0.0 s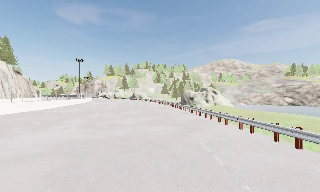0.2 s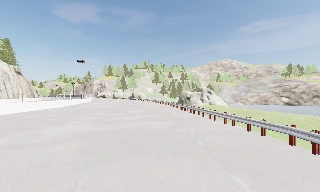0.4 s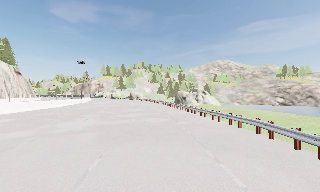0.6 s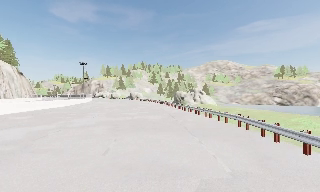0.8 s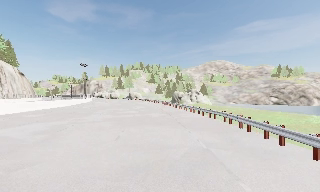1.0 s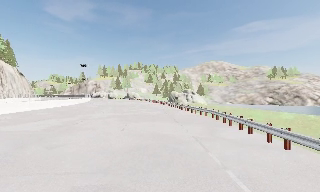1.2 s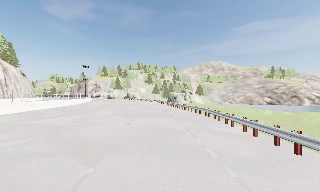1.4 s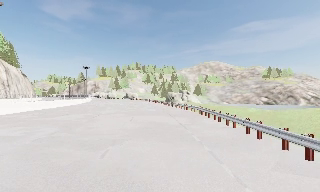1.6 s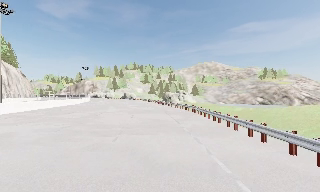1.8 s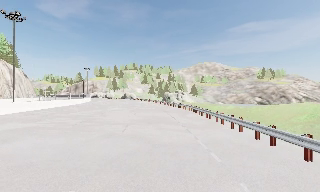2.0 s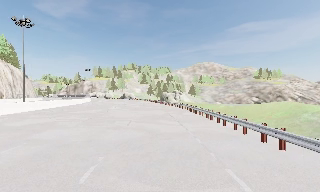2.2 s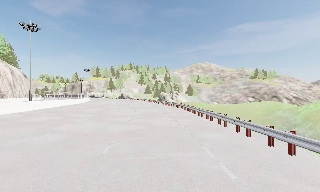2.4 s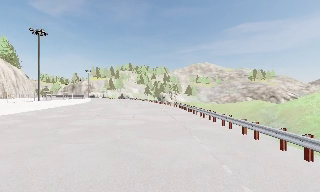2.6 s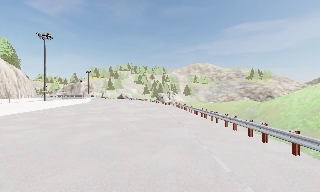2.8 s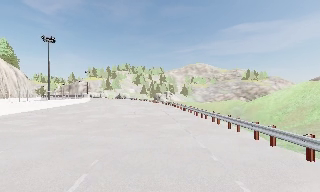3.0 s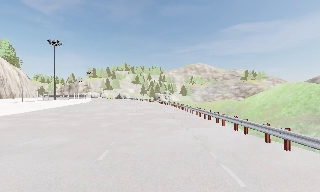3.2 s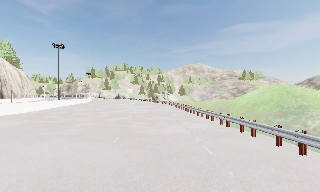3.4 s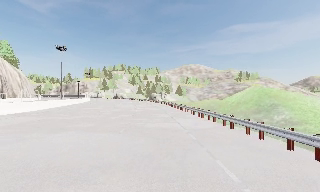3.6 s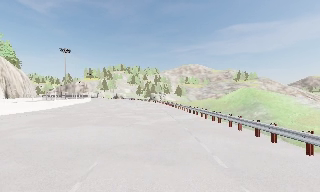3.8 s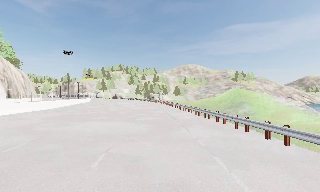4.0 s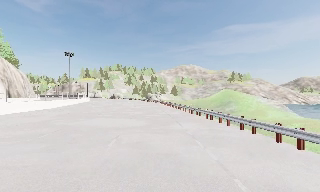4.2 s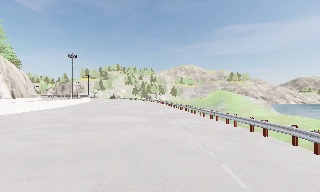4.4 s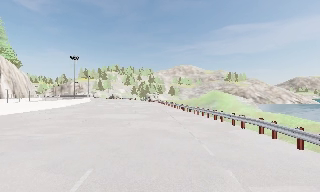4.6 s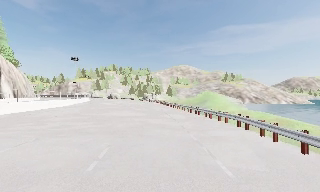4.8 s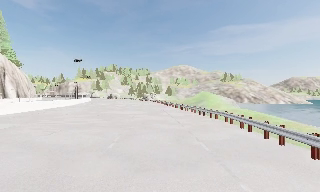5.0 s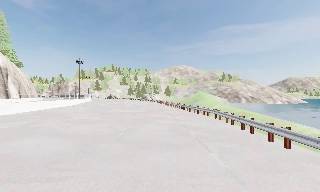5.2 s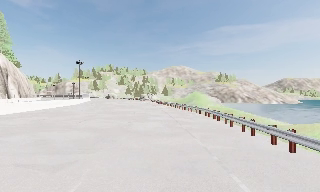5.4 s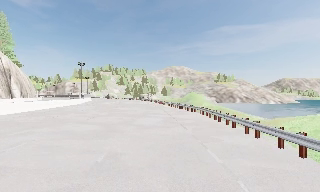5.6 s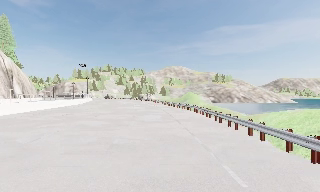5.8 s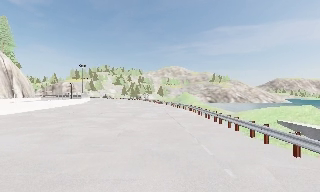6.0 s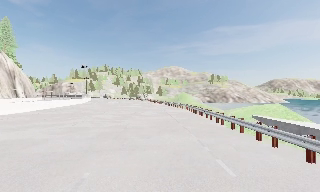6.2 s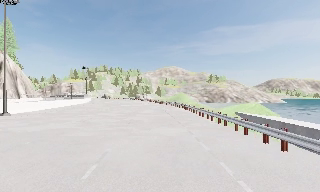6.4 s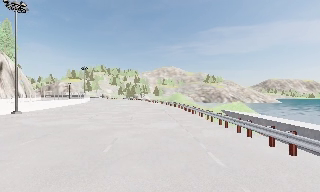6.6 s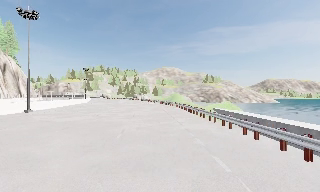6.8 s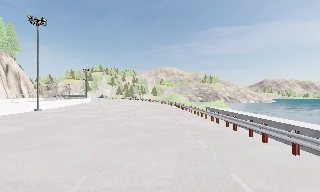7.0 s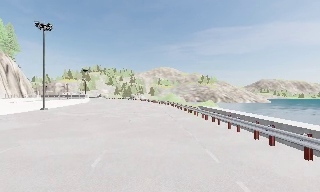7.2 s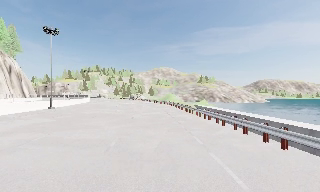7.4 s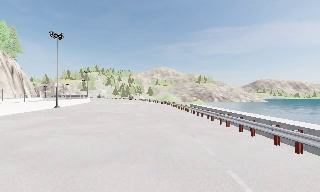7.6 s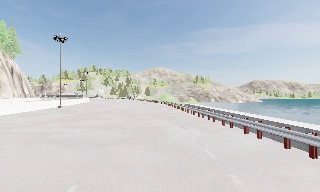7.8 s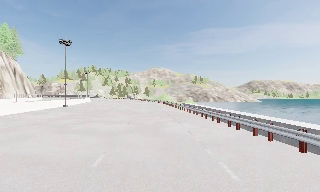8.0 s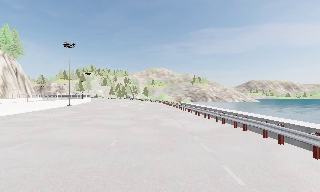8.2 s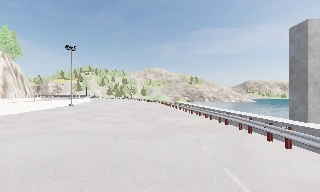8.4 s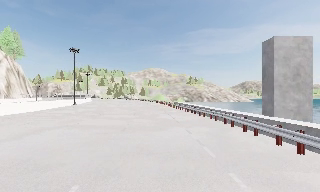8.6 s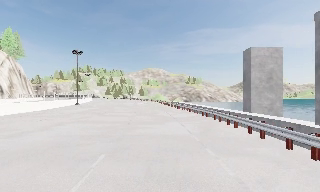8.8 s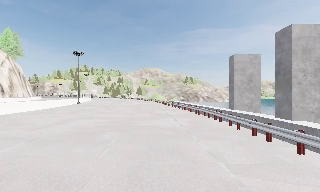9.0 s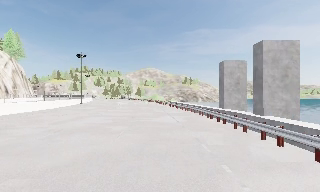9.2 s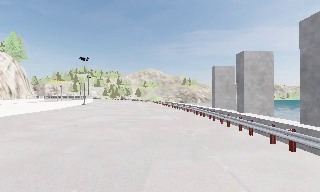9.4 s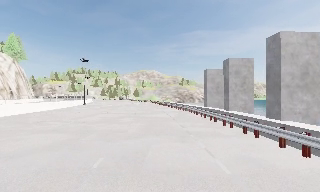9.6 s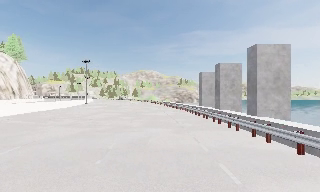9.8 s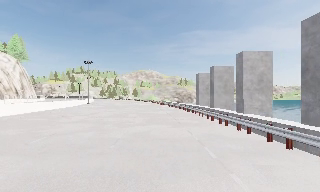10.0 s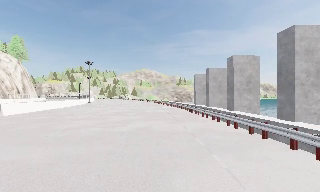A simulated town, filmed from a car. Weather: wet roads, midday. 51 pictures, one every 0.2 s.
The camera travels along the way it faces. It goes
backward.
0.0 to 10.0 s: The scene slides to the left, as the camera pans about 25 degrees to its right. It travels backward, about 90 m, so what stands in front gets smaller.
The film runs backward here.
